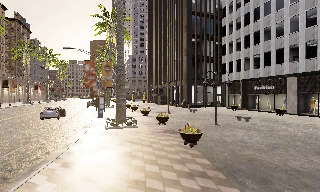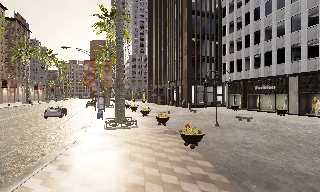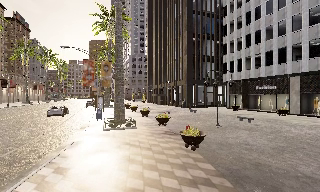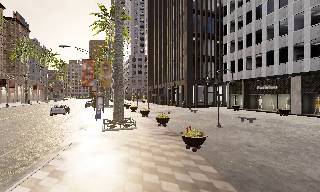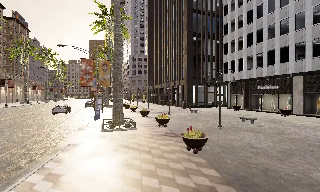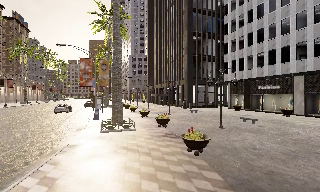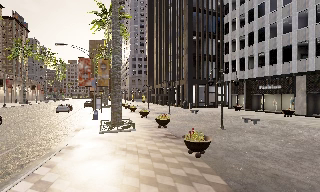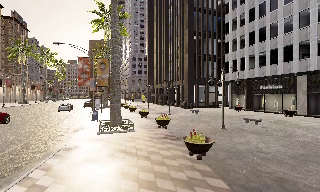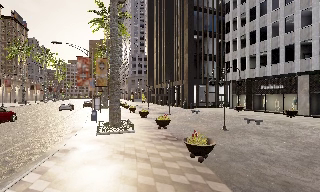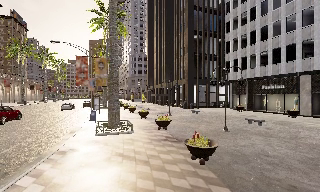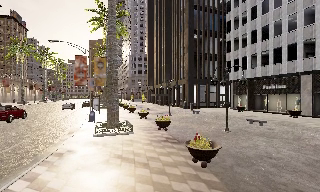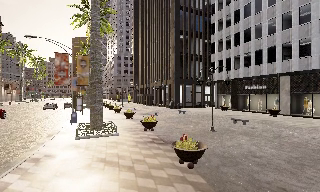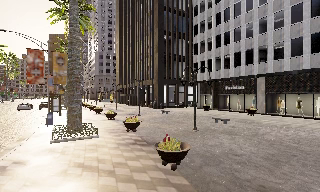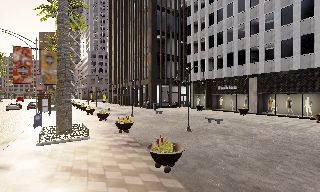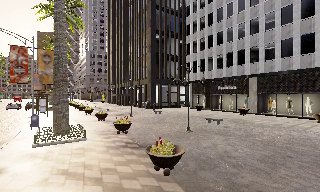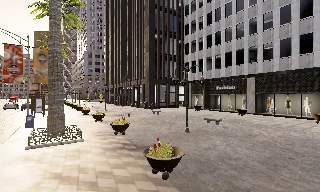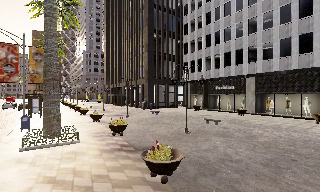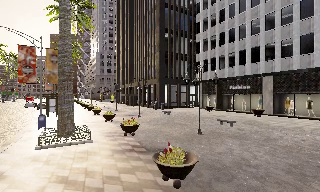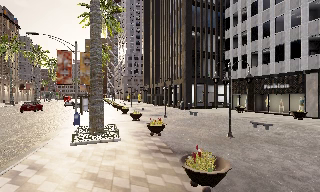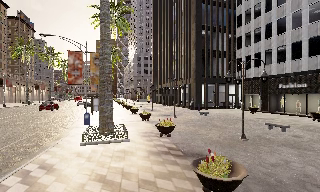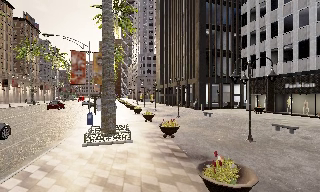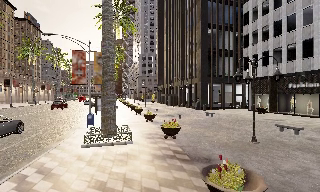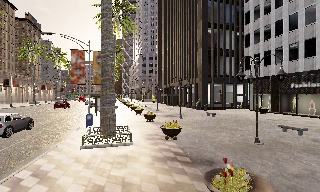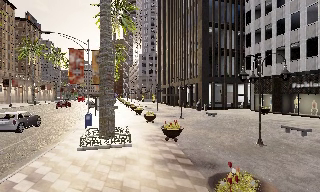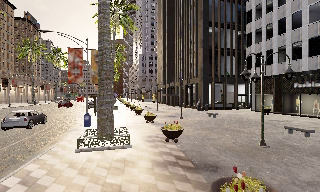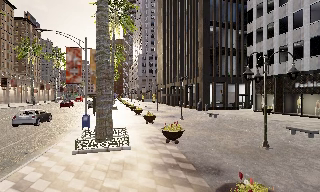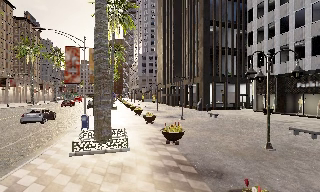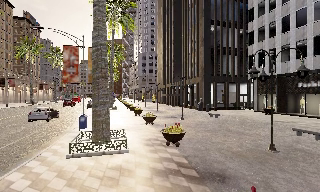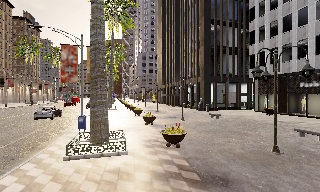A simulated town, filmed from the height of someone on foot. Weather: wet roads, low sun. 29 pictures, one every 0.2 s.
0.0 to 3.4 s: The camera pans to its right, which is clockwise from overhead, by about 10 degrees. It travels forward, about 3.5 m, so what stands in front looms larger.
3.4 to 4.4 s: The camera swings to its left by about 15 degrees, and the scene slides to the right. It travels forward, about 1 m, so what stands in front looms larger.
4.4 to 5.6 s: The camera travels forward, about 1.5 m, so what stands in front looms larger.
The film runs forward here.
